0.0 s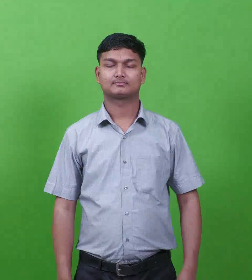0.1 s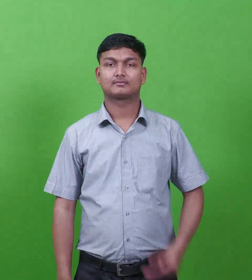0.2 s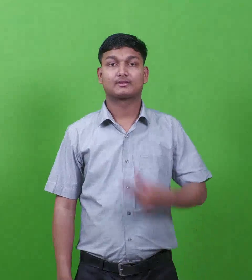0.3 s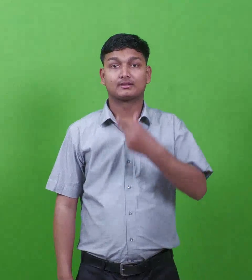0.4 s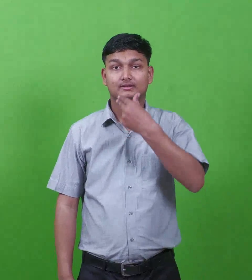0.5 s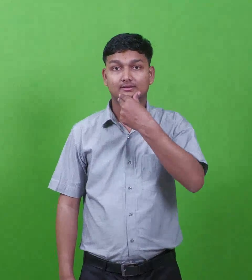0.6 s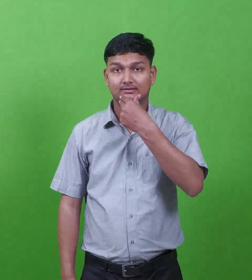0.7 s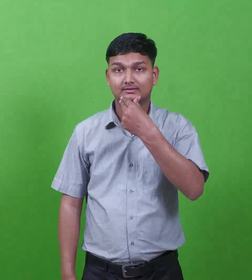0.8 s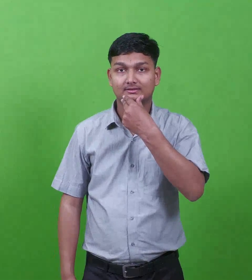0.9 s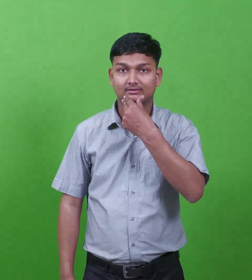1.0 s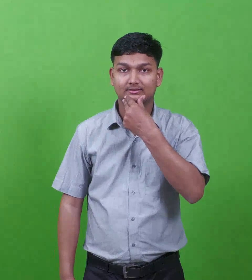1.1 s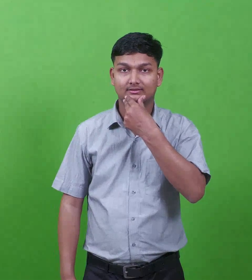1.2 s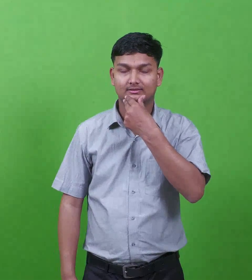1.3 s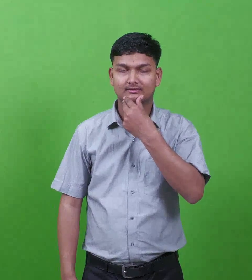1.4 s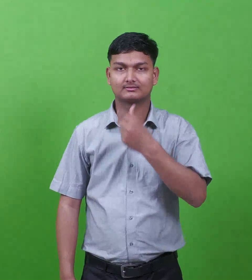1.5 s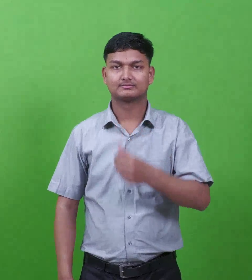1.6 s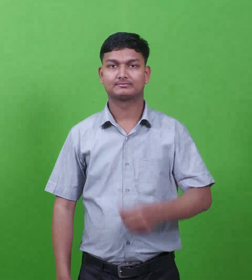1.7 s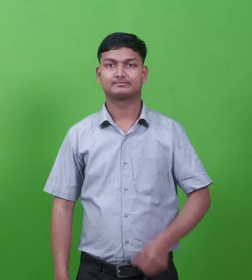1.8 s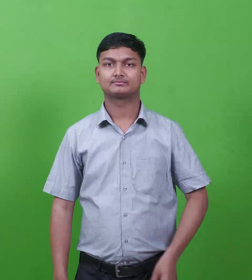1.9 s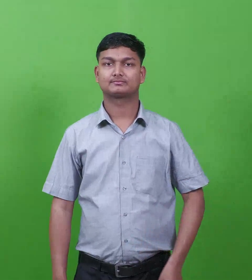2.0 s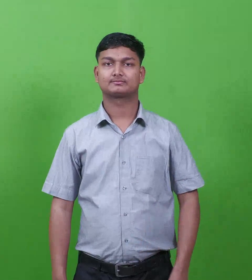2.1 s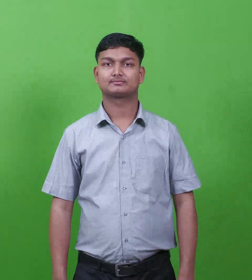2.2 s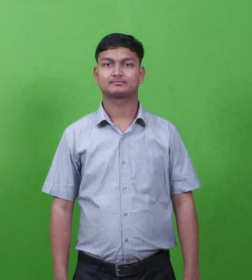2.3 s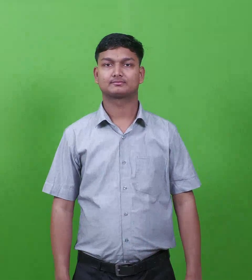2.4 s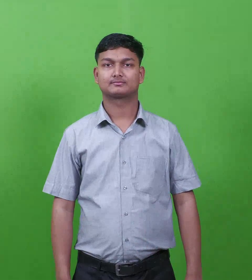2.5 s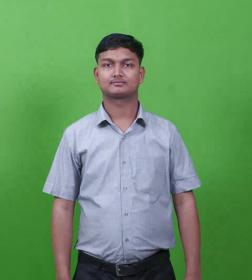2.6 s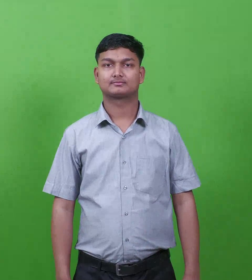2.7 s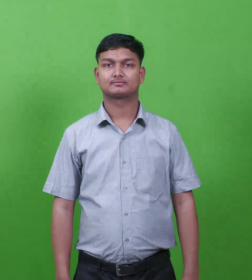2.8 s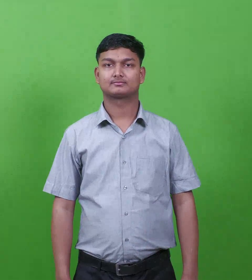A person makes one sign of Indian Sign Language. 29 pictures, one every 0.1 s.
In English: judas(thaddaeus)
